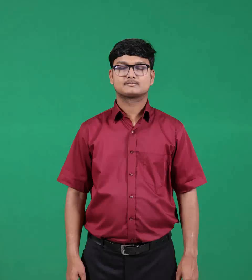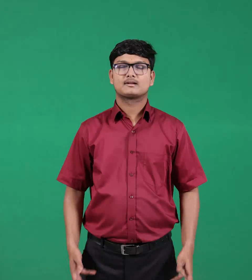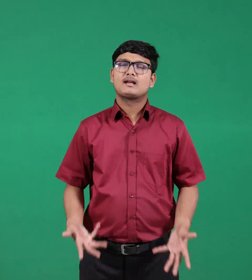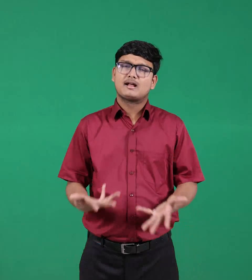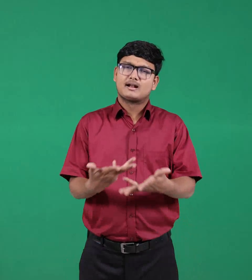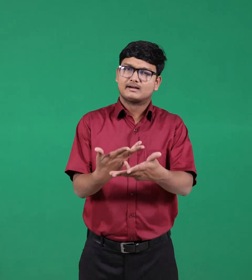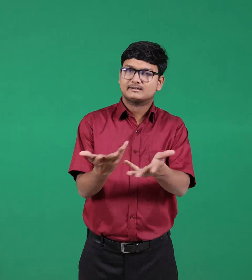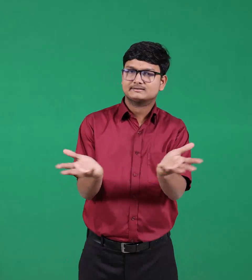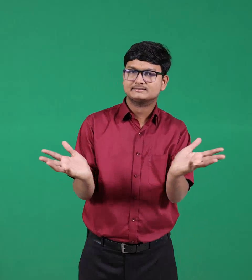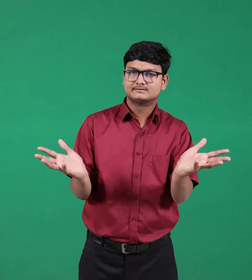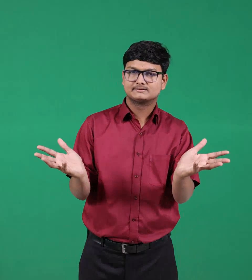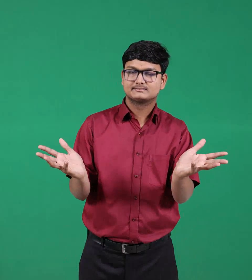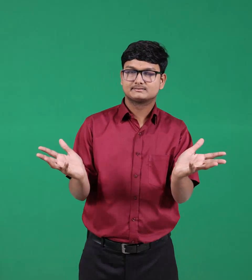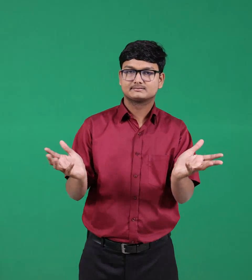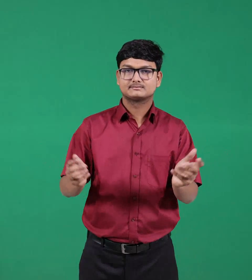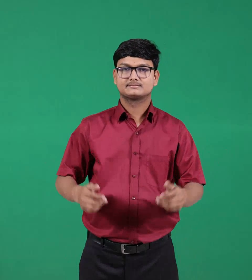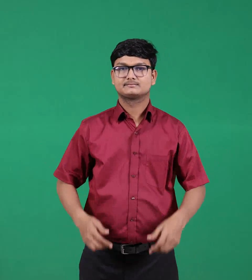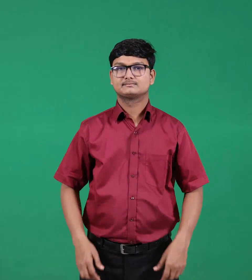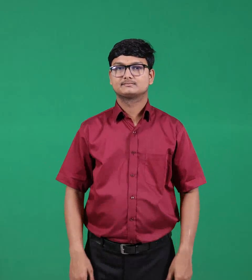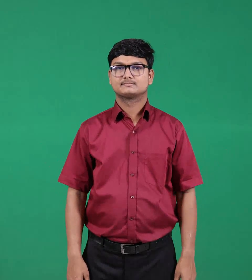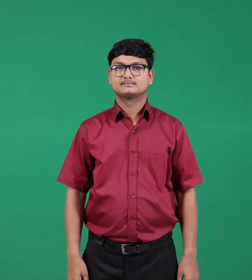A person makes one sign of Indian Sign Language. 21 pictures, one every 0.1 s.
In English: any
